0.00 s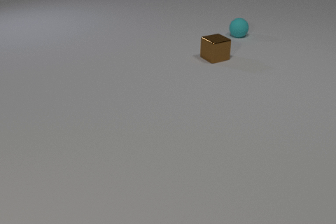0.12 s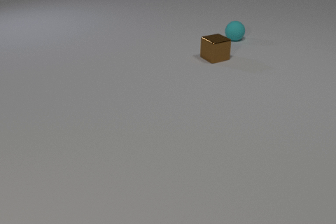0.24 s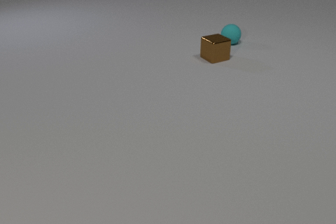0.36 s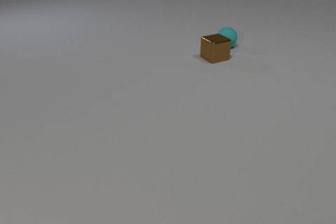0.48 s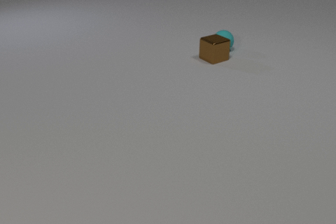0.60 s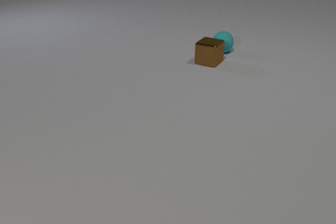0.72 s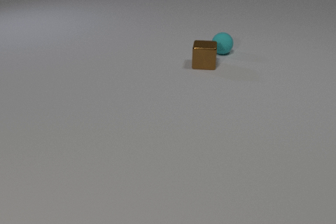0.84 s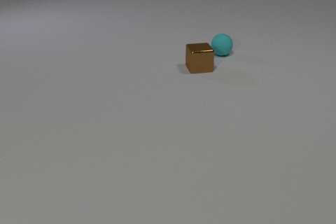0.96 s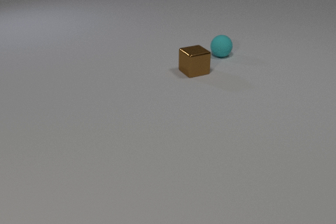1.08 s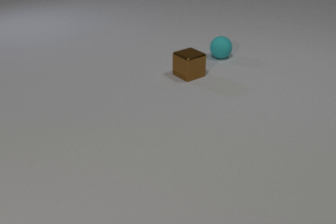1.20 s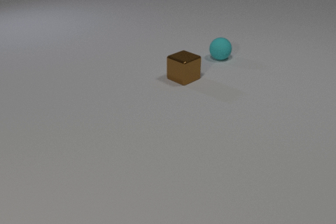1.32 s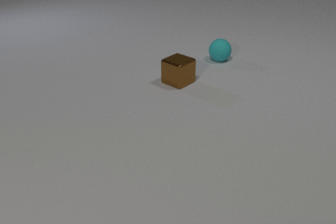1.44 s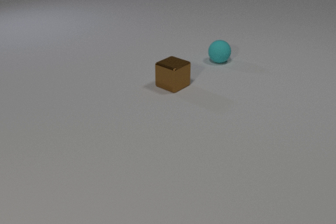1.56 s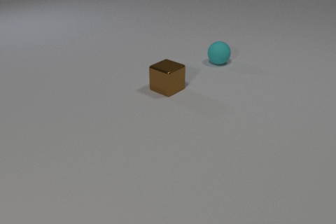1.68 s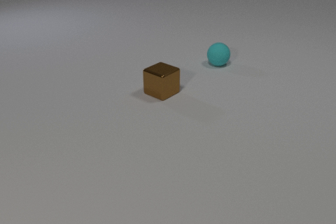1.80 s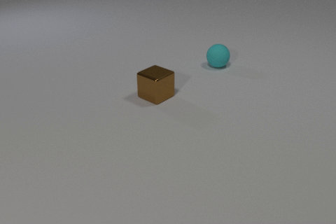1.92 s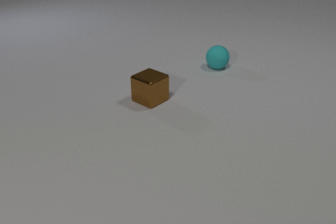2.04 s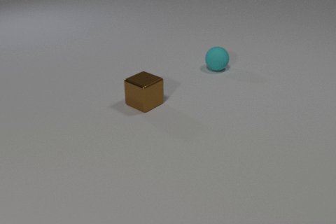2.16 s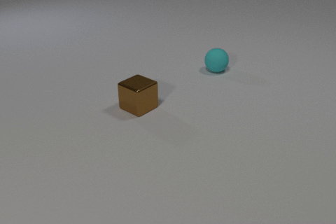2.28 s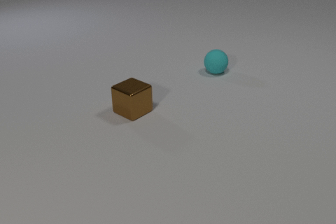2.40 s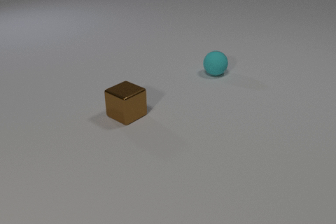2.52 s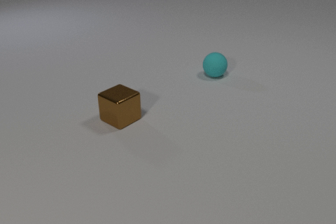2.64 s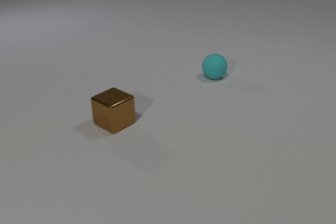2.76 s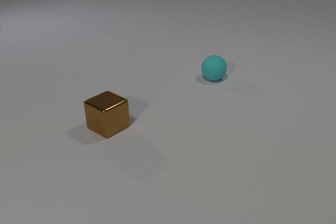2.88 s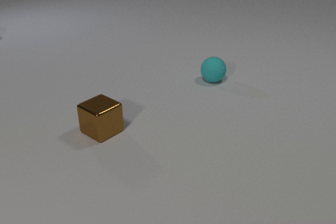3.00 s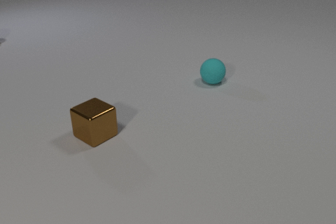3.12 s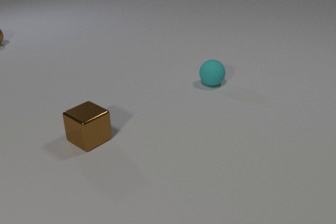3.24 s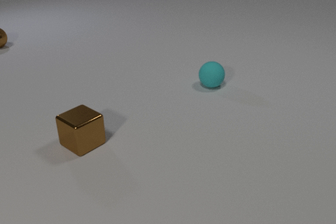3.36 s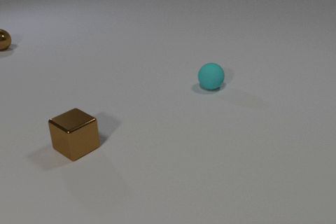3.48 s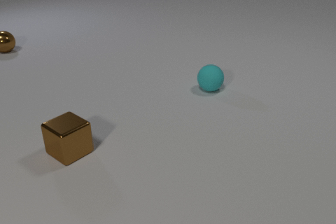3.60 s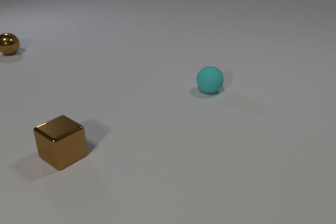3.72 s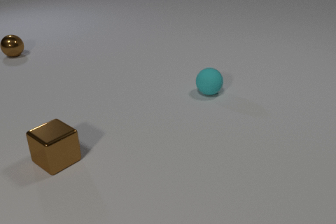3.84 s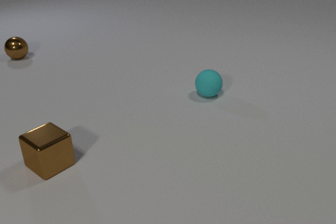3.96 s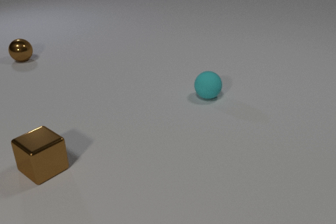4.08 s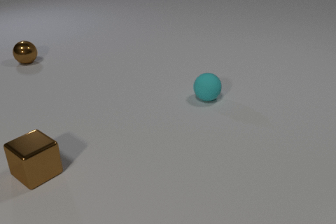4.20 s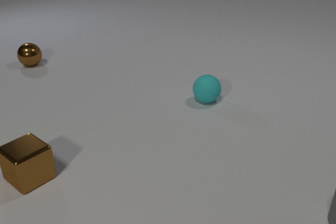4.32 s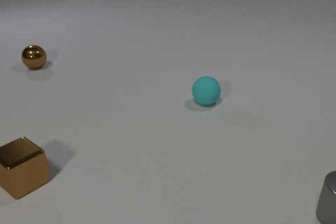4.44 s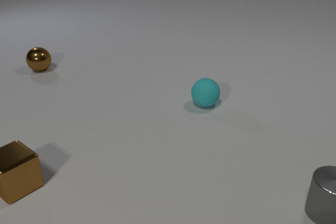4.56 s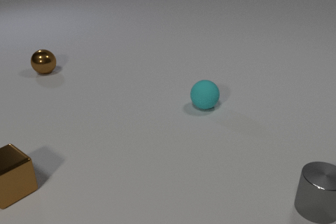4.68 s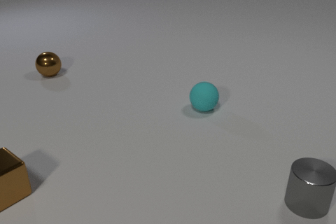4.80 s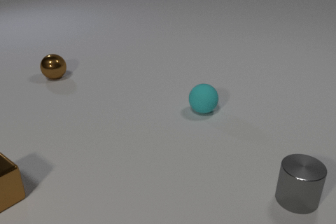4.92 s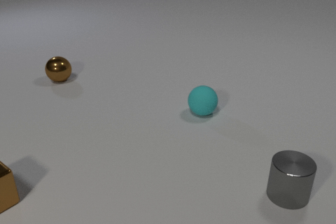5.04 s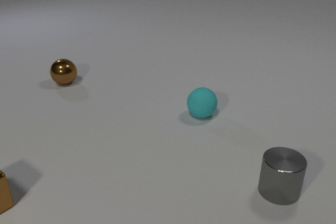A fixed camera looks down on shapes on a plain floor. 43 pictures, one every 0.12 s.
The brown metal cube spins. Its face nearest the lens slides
to the right.
The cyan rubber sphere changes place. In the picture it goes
toward the camera.
0.00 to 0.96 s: The cyan rubber sphere rolls toward the camera. The brown metal cube slides toward the camera and to the left, spins counterclockwise seen from above by about 90 degrees, its near face sliding to the right. The cyan rubber sphere and the brown metal cube collide.
0.96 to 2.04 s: The cyan rubber sphere rolls toward the camera. The brown metal cube slides toward the camera and to the left, spins counterclockwise seen from above by about 30 degrees, its near face sliding to the right.
2.04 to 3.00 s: The cyan rubber sphere rolls toward the camera. The brown metal cube slides toward the camera and to the left.
3.00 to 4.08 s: The cyan rubber sphere rolls toward the camera. The brown metal cube slides to the left and toward the camera. The brown metal sphere comes in at the left edge, rolls toward the camera and to the right.
4.08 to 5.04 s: The cyan rubber sphere rolls toward the camera. The brown metal cube slides to the left and toward the camera. The gray metal cylinder comes in at the right edge, slides to the left. The brown metal sphere rolls toward the camera and to the right.
How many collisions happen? 1.
How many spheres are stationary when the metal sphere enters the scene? 0.
What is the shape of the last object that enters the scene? cylinder.
